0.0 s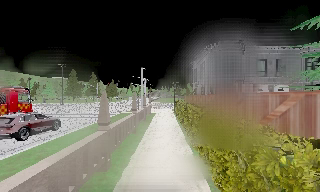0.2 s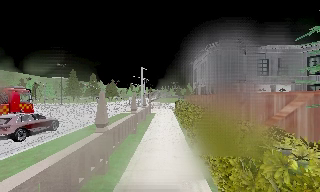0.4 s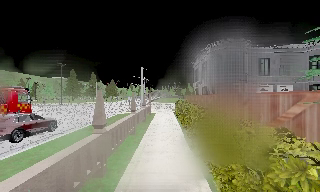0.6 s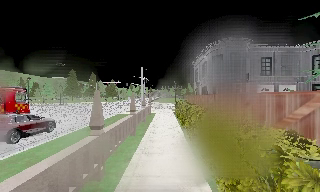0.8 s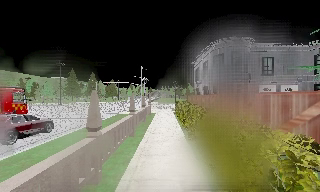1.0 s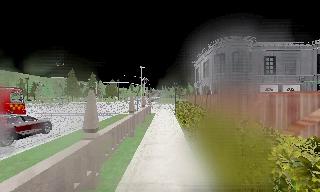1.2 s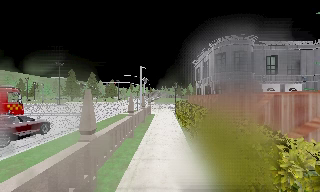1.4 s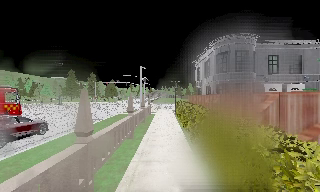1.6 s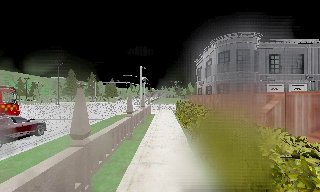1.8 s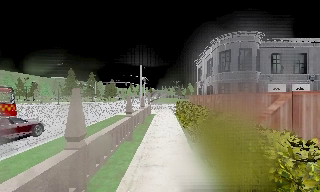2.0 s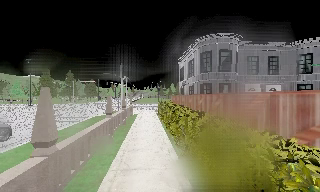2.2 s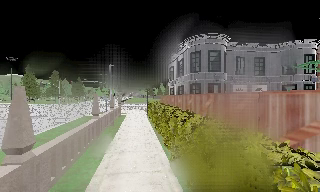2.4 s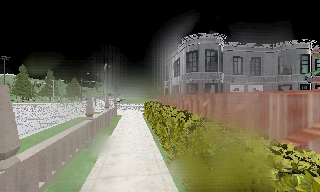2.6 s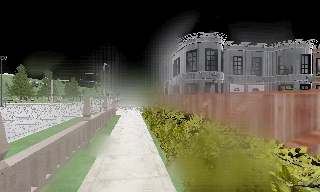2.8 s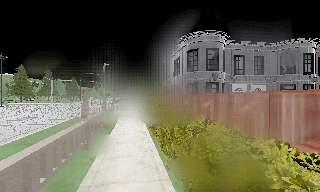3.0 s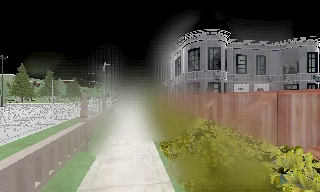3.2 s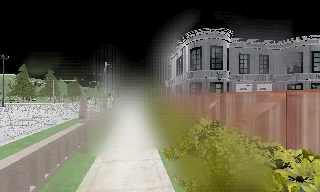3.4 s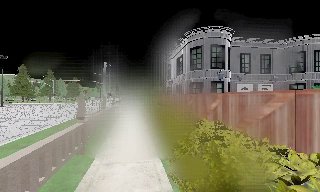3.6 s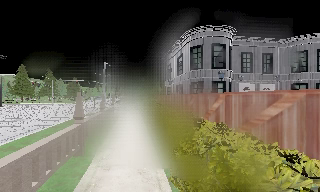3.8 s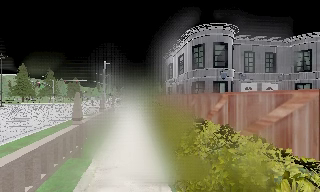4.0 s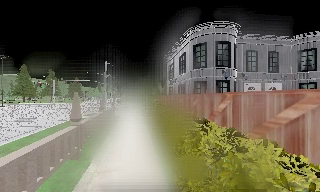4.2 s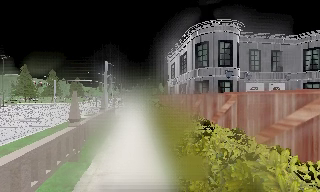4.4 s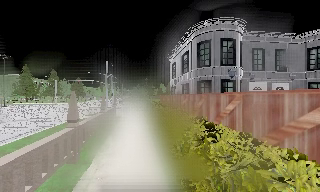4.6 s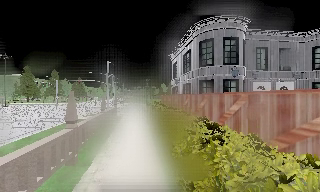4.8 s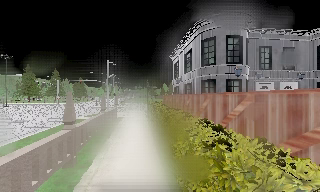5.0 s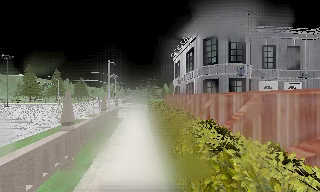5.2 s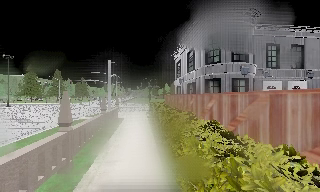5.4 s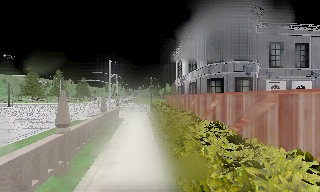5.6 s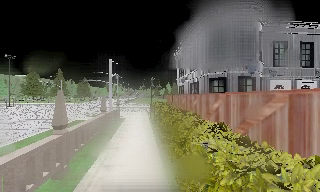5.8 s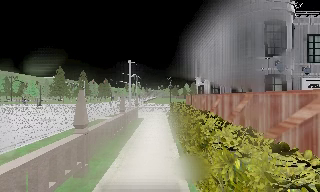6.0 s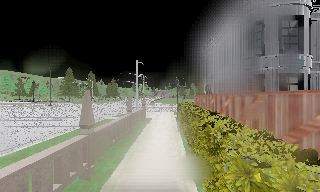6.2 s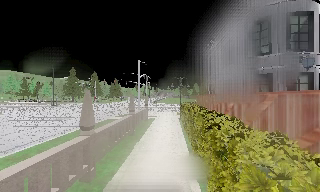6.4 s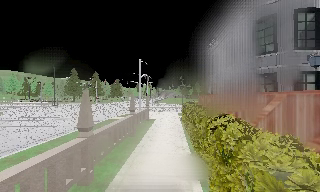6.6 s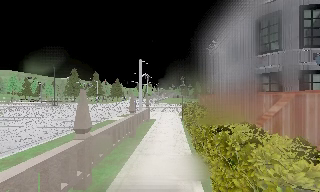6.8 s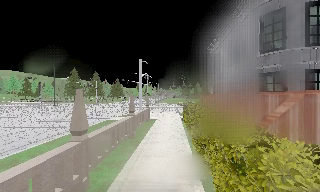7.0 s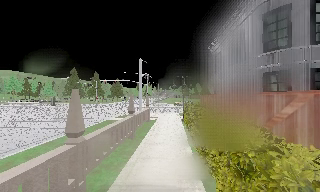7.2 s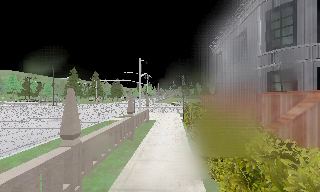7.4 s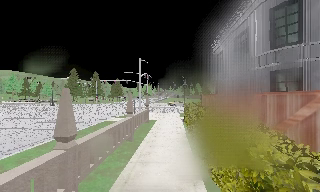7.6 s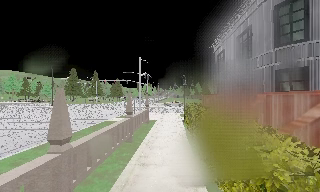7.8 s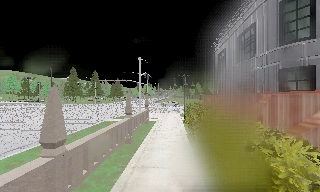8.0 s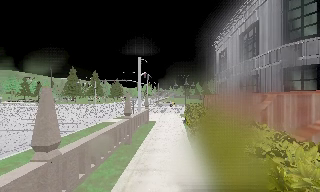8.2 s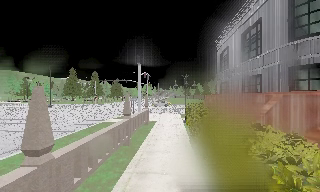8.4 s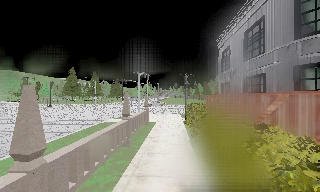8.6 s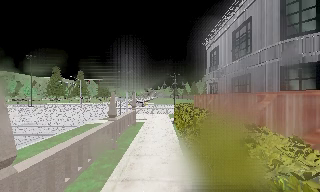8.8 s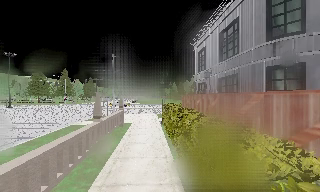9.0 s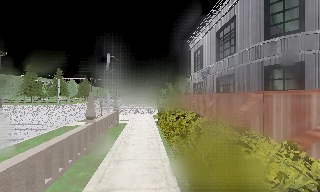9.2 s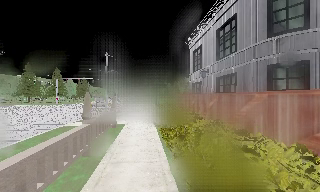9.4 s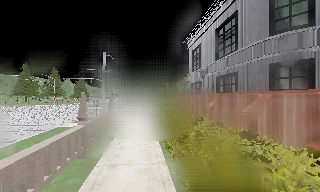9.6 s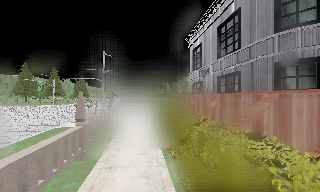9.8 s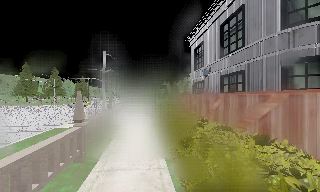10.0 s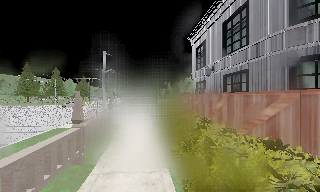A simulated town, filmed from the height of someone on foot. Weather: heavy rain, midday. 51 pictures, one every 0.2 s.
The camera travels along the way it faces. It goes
forward.
0.0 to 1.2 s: The camera travels forward, about 1.5 m, so what stands in front looms larger.
1.2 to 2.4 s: The scene slides to the left, as the camera pans about 10 degrees to its right. It travels forward, about 1 m, so what stands in front looms larger.
2.4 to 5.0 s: The camera travels forward, about 2.5 m, so what stands in front looms larger.
5.0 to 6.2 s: The camera pans to its left, which is counterclockwise from overhead, by about 10 degrees. It travels forward, about 1.5 m, so what stands in front looms larger.
6.2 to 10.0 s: The camera travels forward, about 4 m, so what stands in front looms larger.
The film runs forward here.
